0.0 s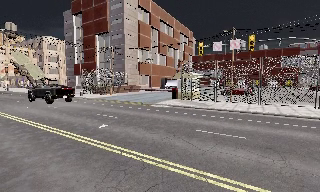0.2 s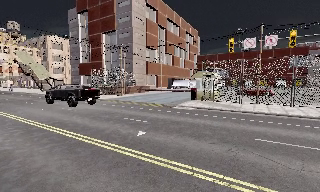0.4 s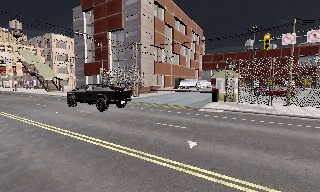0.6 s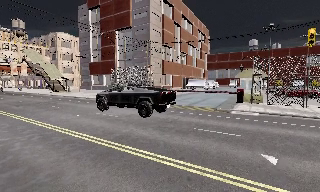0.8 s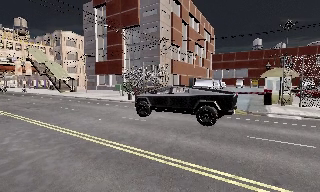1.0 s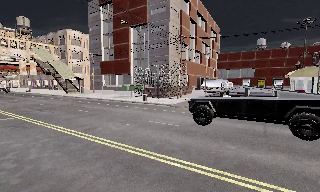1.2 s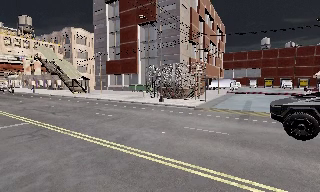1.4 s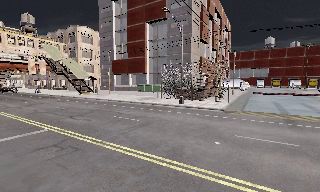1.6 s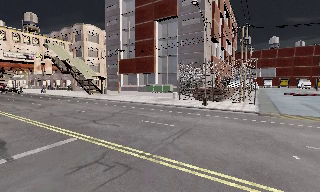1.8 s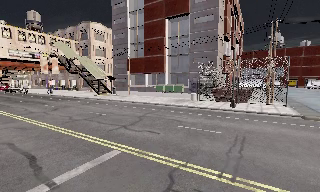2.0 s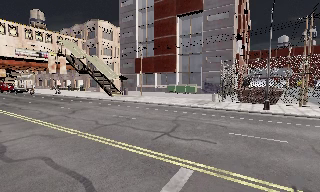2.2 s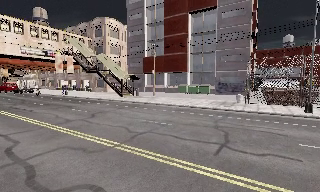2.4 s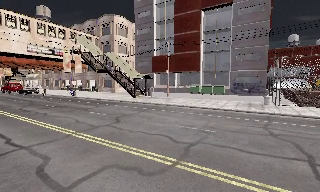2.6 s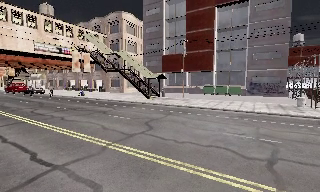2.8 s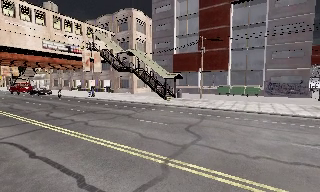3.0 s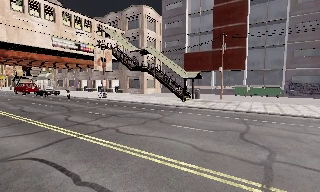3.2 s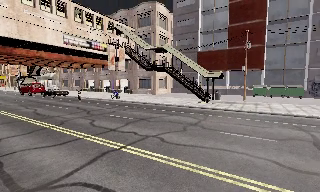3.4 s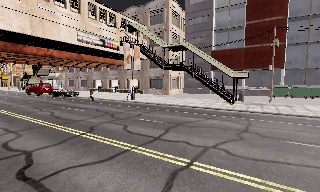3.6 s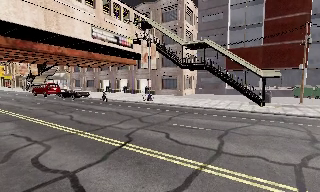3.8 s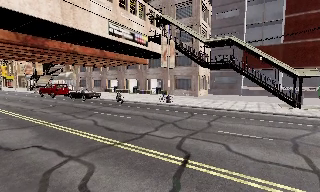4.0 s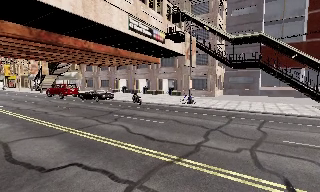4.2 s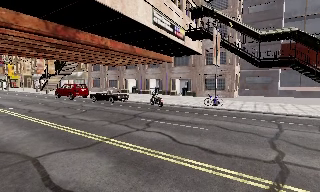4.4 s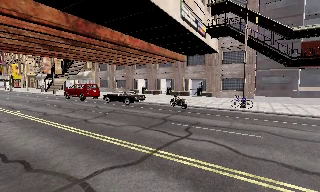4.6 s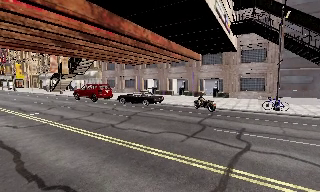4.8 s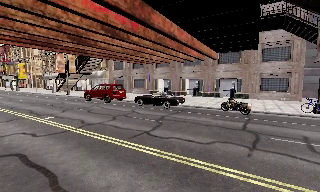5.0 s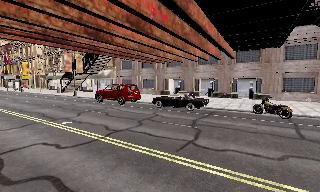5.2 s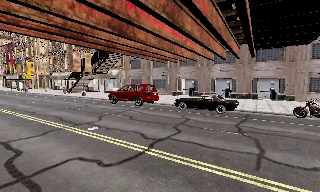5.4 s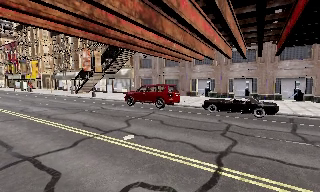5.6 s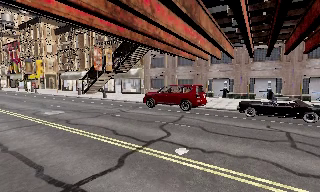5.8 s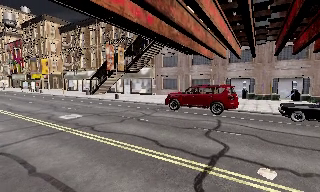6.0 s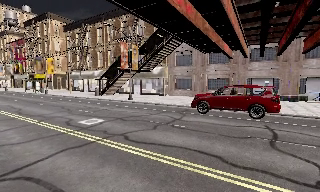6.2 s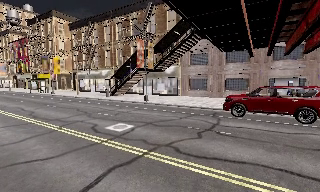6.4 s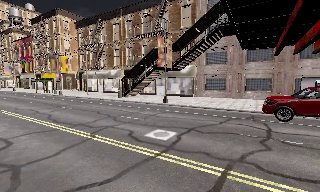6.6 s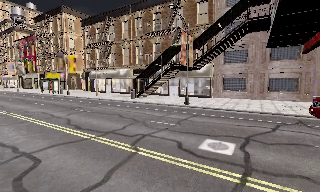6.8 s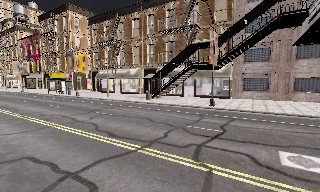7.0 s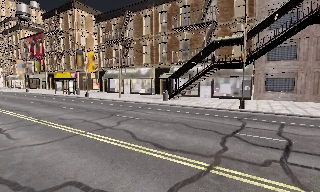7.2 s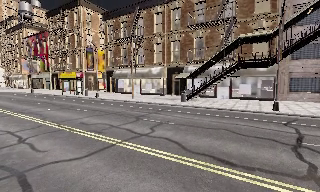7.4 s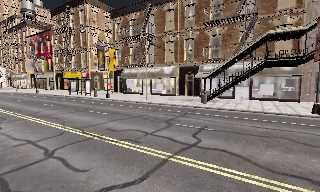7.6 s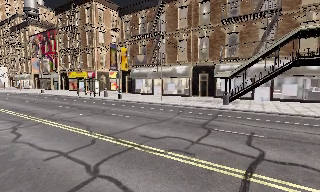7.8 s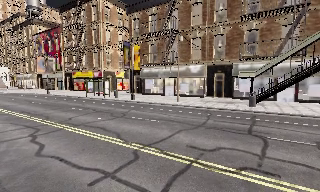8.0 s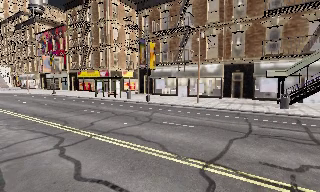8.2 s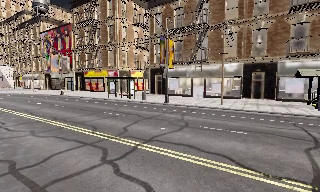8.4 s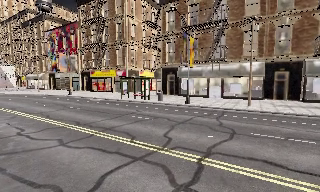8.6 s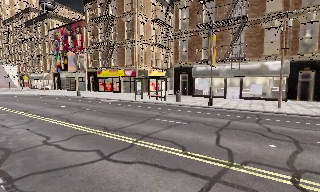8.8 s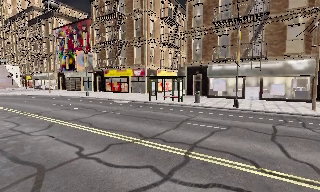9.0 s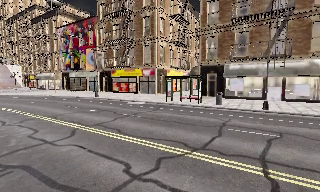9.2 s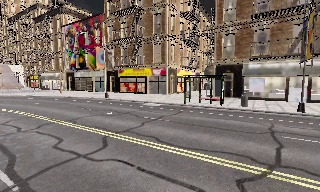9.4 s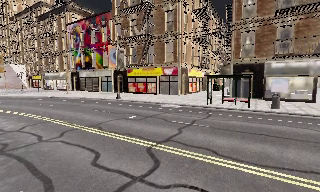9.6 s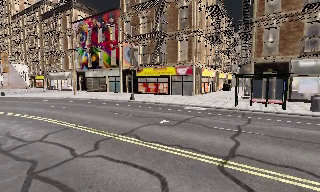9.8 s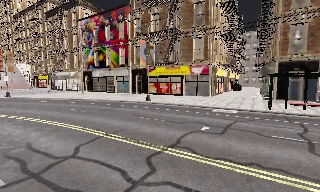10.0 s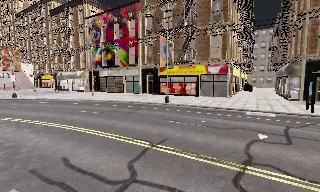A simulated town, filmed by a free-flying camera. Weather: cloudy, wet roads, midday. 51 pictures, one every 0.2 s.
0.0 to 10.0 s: The camera travels to its left and forward, about 115 m, so close, fixed things drift to the right.
The film runs backward here.
